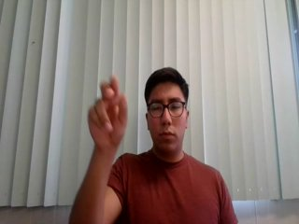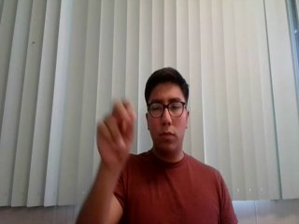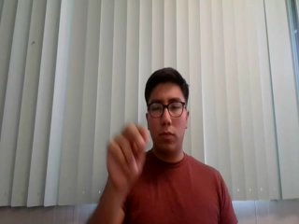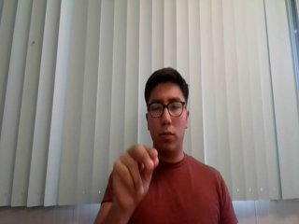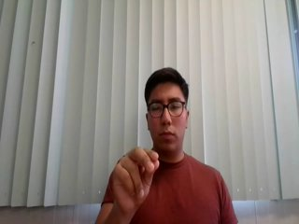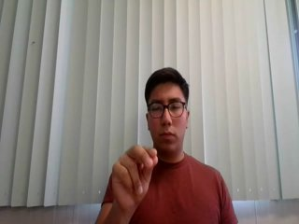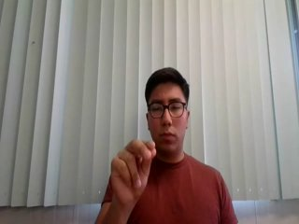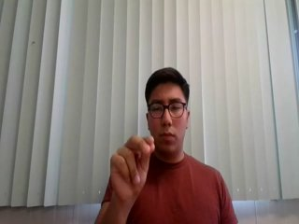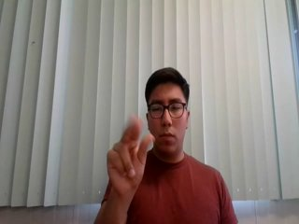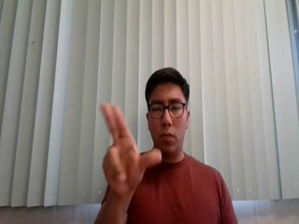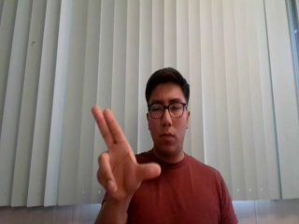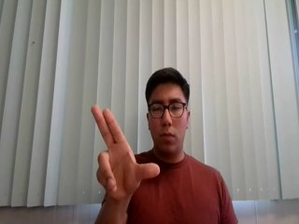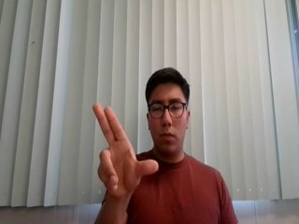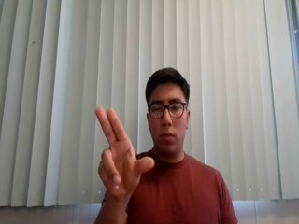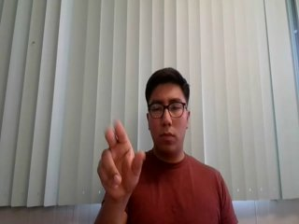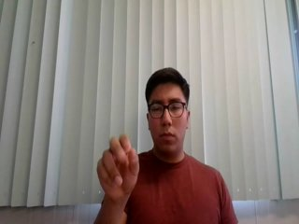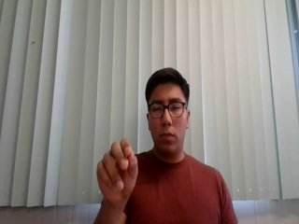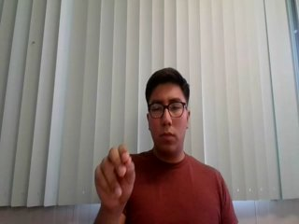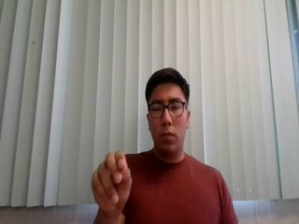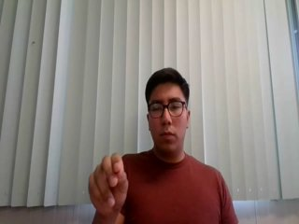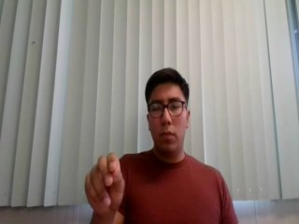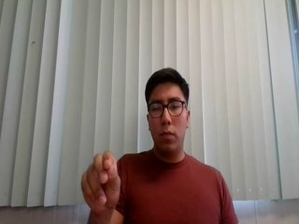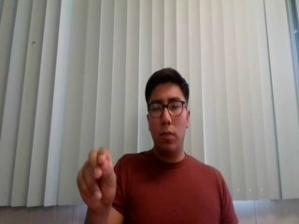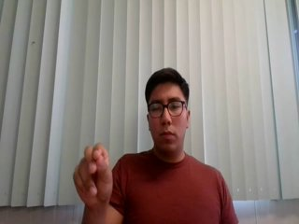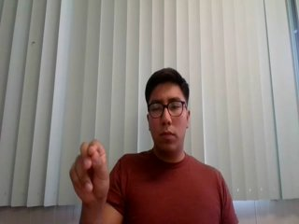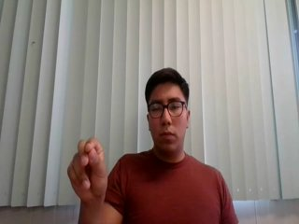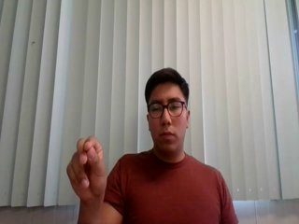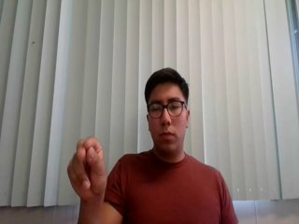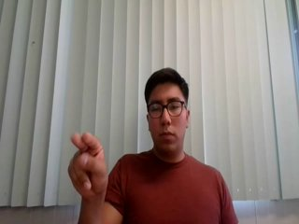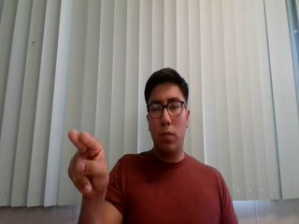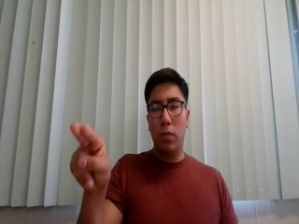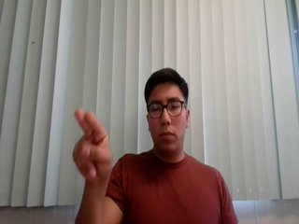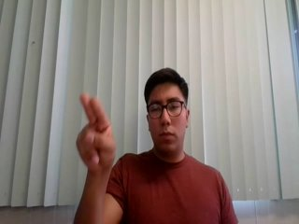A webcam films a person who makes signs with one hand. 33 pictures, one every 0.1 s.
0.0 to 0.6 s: Pointing with one finger.
0.7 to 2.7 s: Zoom in.
2.8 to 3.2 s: Pointing with two fingers.
